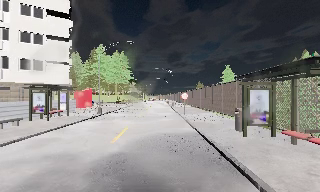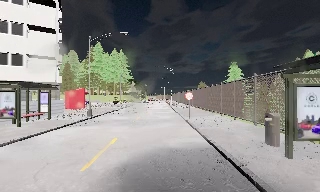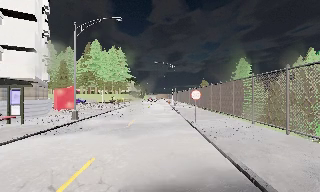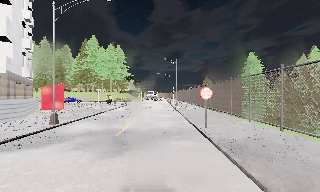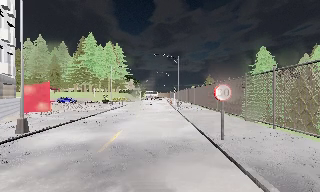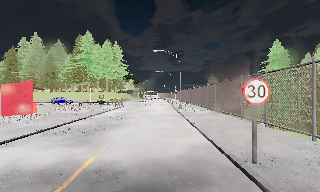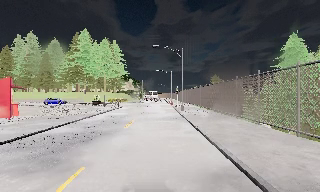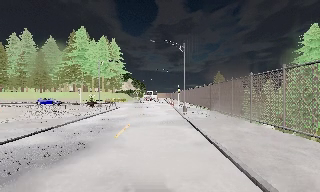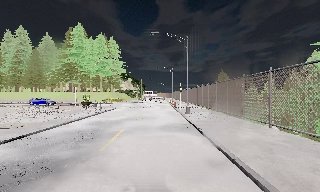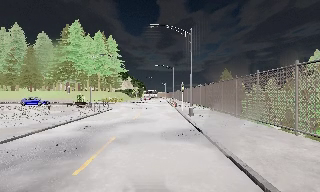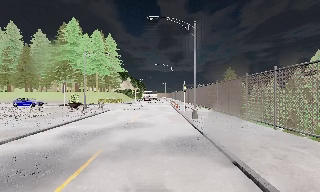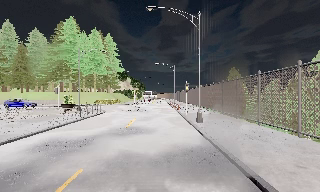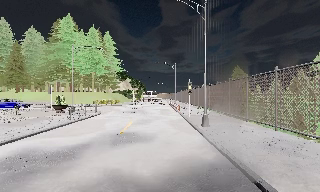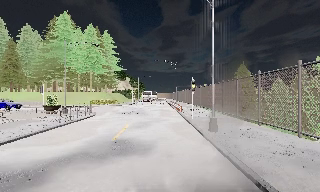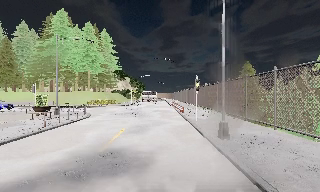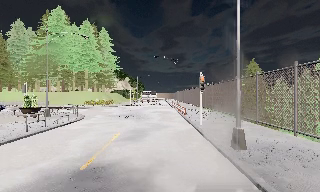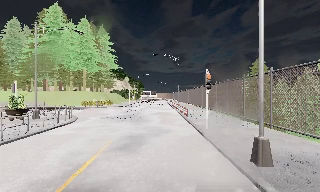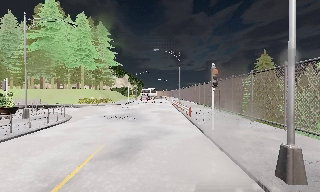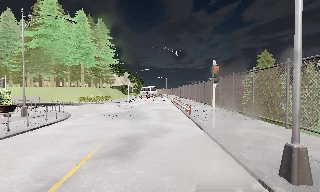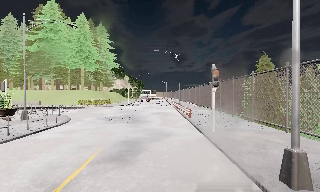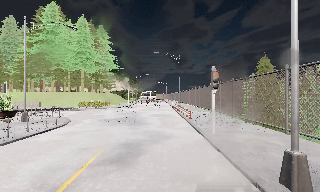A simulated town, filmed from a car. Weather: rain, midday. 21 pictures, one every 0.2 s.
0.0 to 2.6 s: The camera travels forward, about 25 m, so what stands in front looms larger. It loses speed.
2.6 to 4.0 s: The camera travels forward, about 5 m, so what stands in front looms larger. It loses speed.
The film runs forward here.
